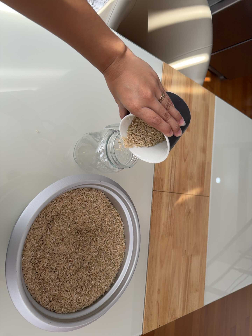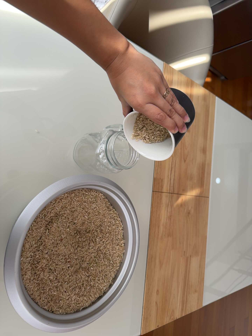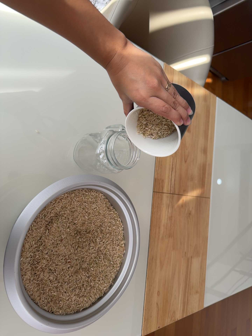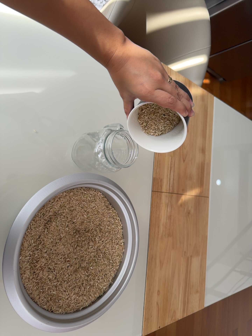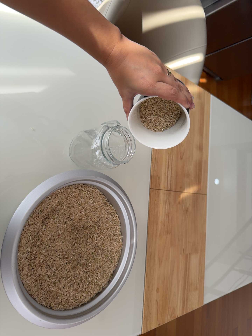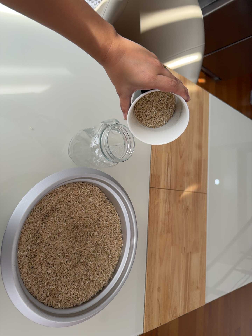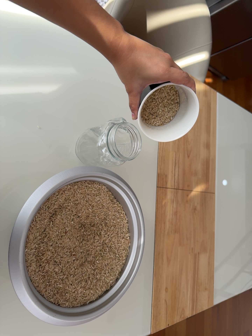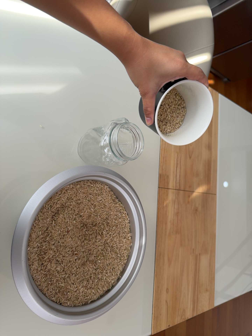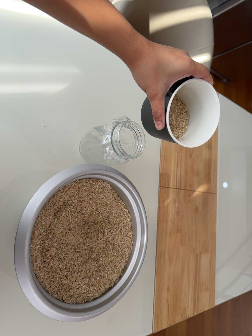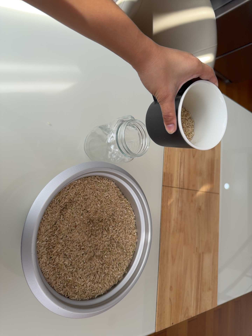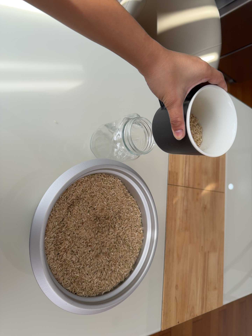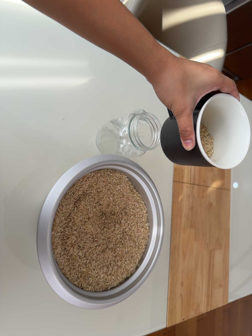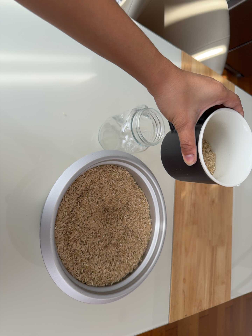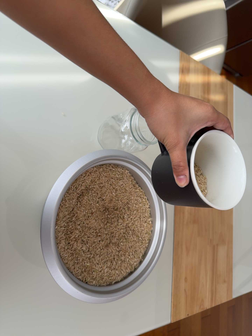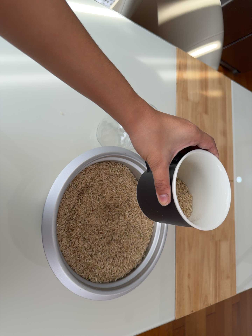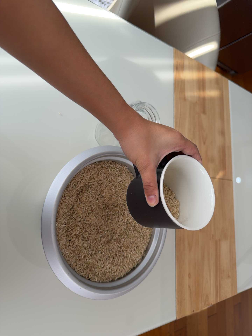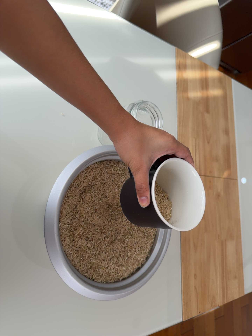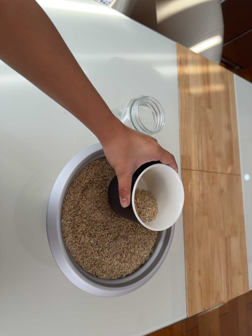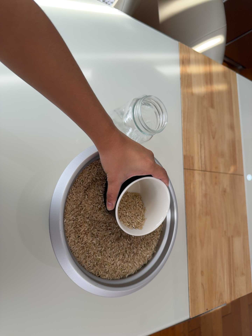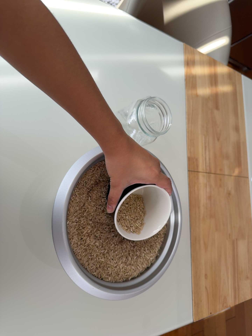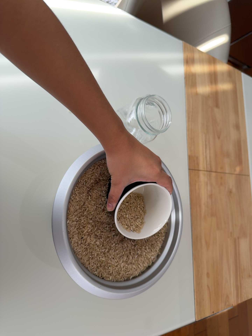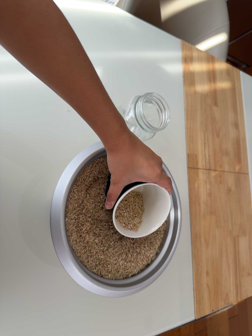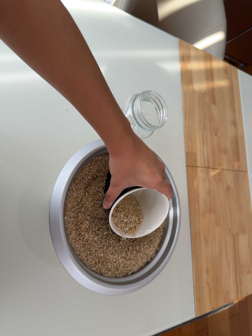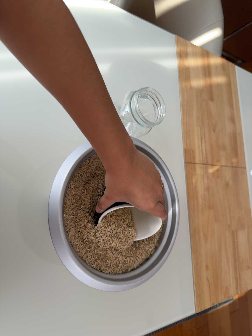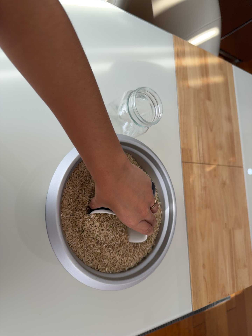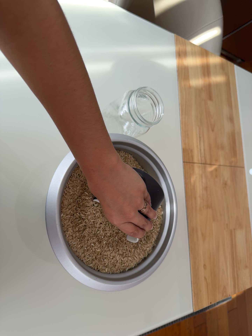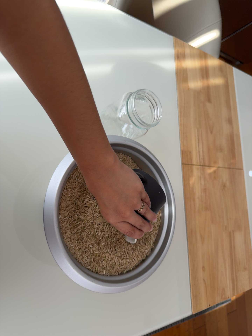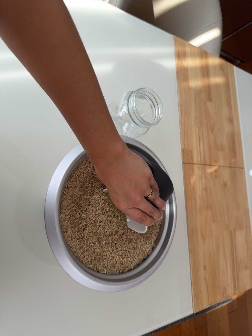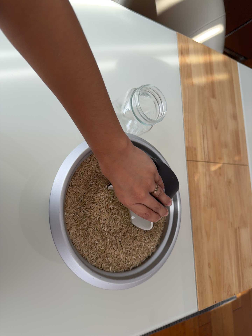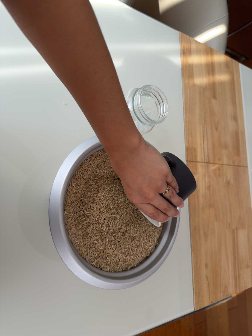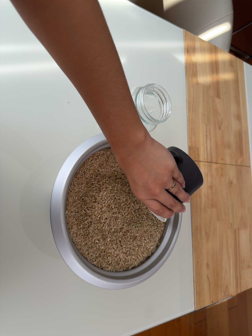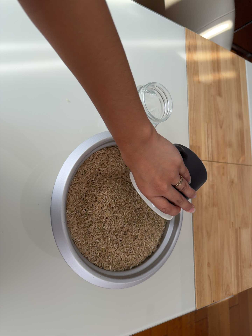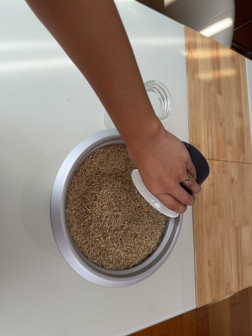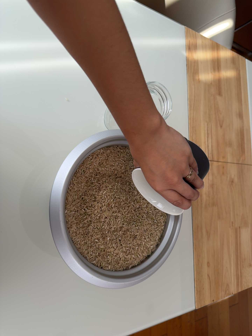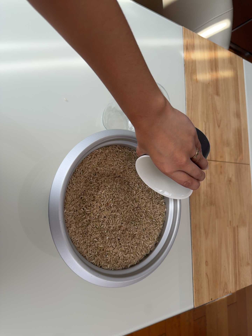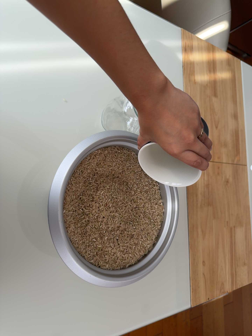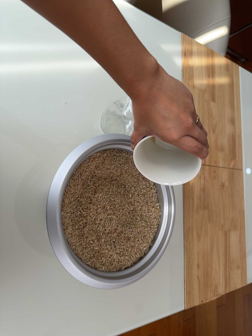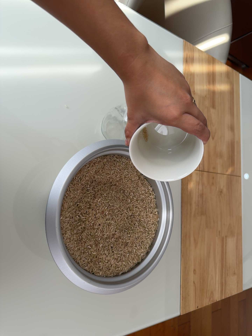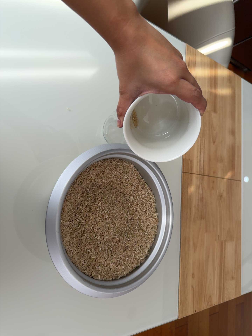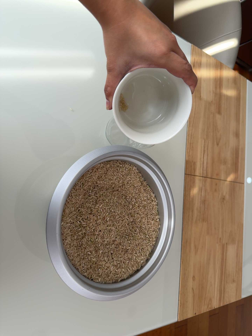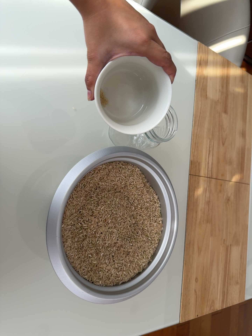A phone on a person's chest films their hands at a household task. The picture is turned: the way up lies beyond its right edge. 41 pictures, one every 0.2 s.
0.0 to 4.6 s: The camera travels toward the bottom of its view, about 9 cm, so close, fixed things drift upward. It rolls about its line of sight by about 10 degrees, and the scene rotates counterclockwise.
4.6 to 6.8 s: The camera shifts only a little, or ends up much as it began.
6.8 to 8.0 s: The camera shifts only a little, or ends up much as it began.
The film runs backward here.
